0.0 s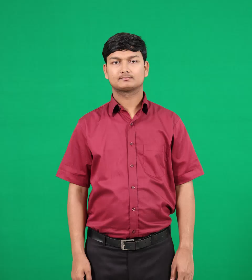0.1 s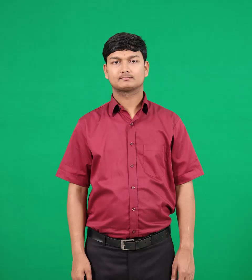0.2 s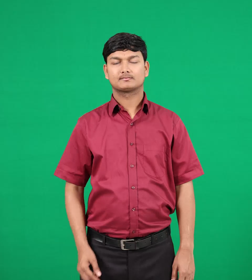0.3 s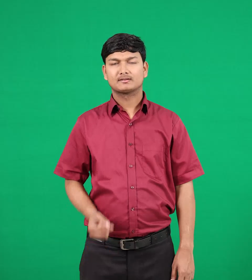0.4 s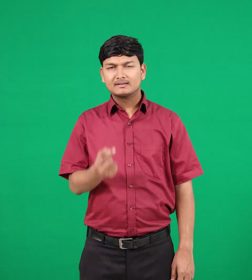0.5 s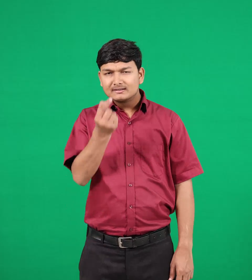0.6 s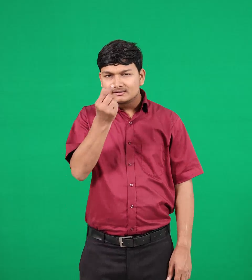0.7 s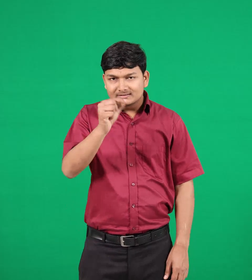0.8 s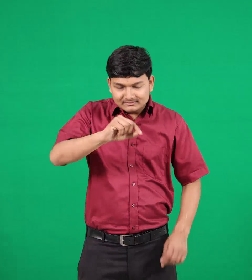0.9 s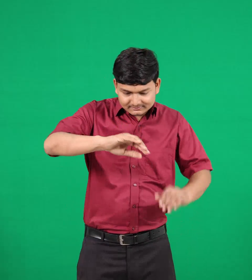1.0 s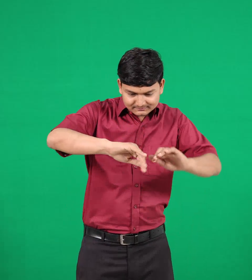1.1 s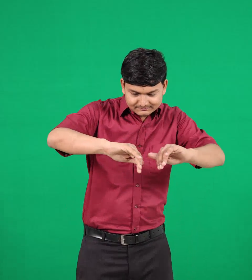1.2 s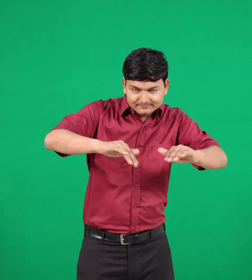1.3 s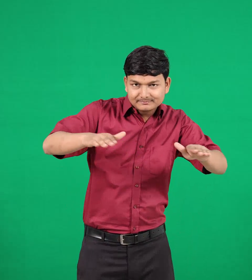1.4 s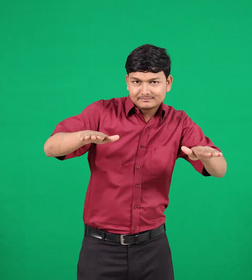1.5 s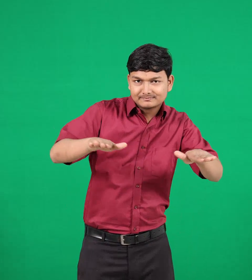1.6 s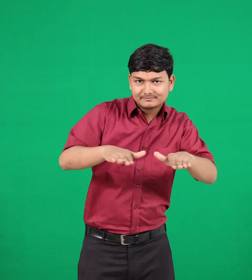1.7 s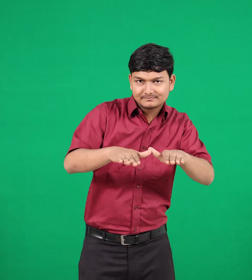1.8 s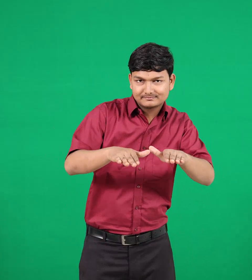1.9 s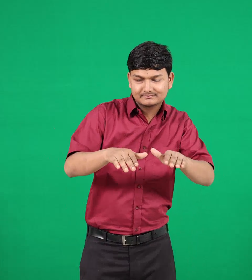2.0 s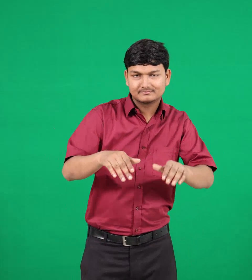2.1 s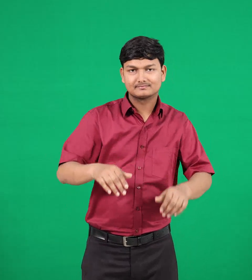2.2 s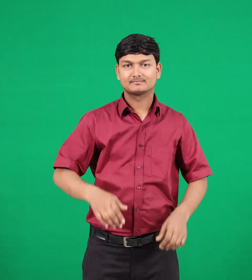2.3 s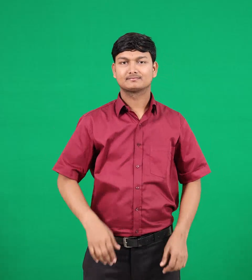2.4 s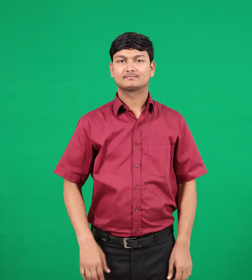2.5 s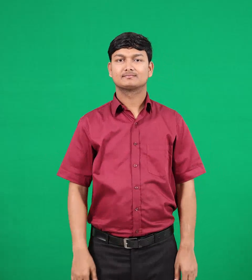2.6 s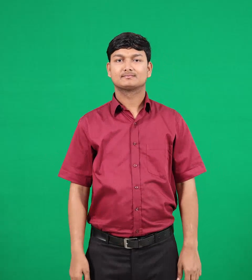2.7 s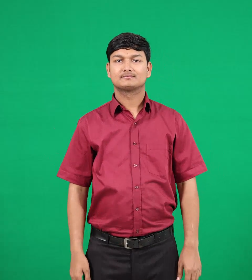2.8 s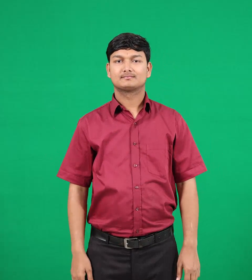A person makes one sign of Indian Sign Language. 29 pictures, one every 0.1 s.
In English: seed
